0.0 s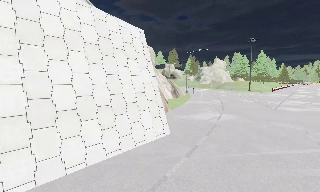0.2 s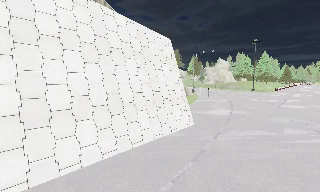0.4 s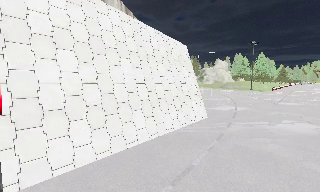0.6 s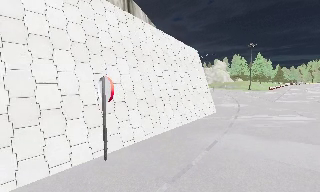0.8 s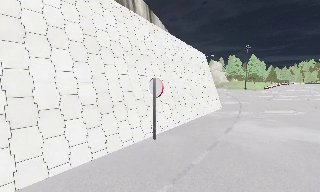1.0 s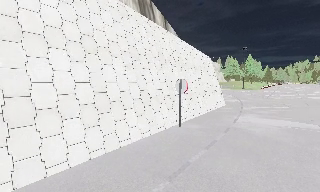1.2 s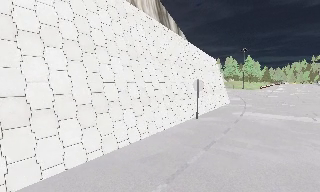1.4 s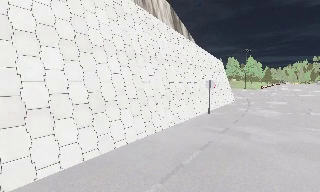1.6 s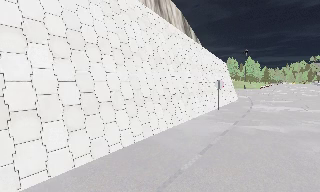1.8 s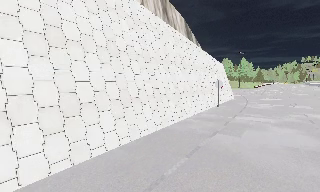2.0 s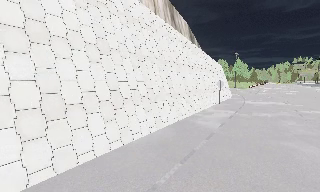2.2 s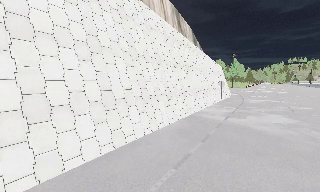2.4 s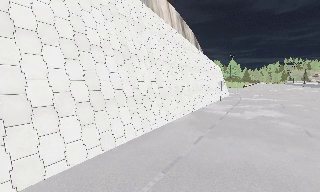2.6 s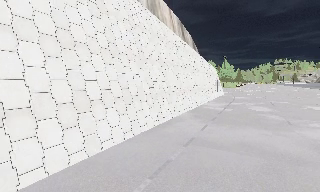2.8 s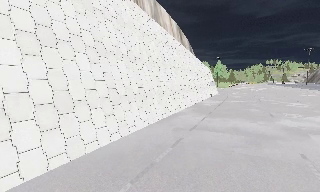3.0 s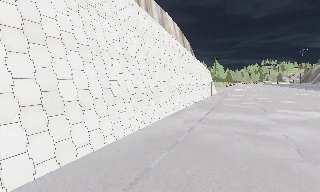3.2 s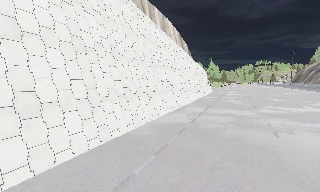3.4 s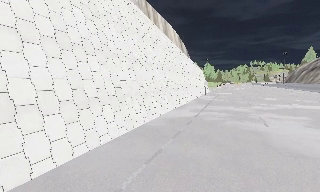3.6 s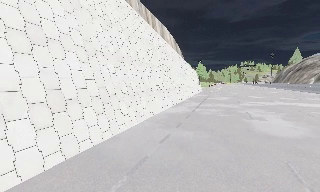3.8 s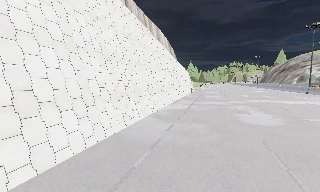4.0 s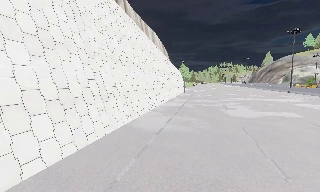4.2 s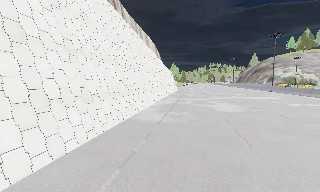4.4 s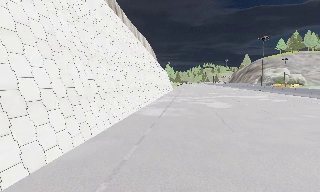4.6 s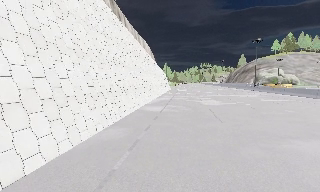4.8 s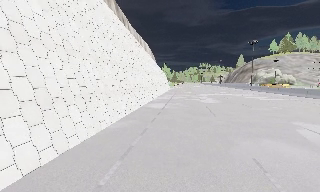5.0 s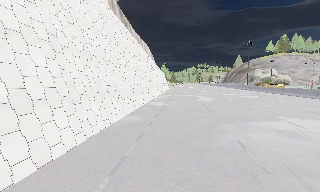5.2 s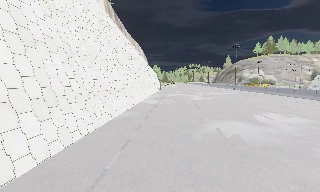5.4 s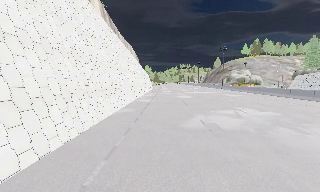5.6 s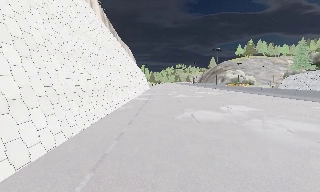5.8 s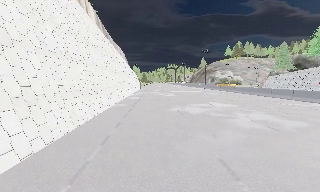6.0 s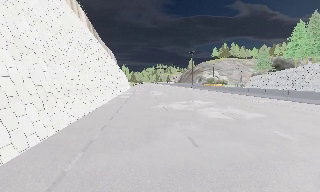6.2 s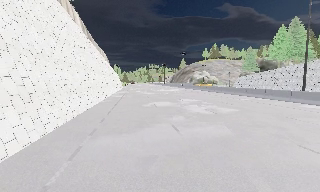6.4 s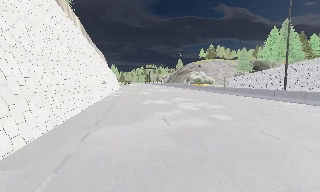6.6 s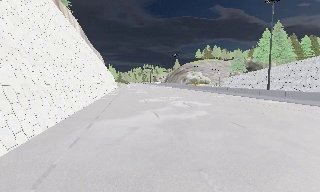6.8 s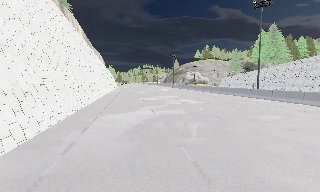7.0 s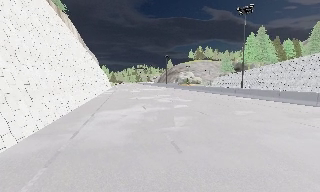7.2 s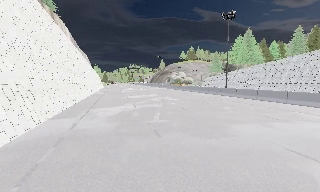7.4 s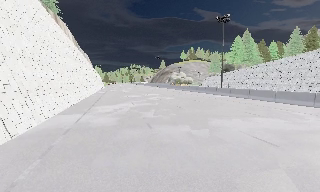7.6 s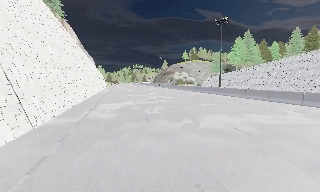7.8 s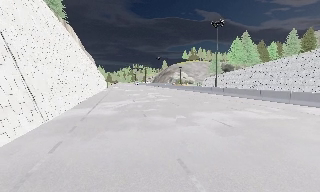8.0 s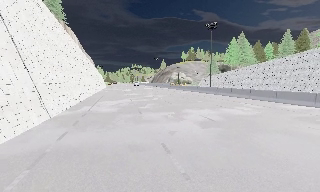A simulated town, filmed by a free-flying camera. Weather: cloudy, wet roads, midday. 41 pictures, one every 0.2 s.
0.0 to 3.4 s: The camera pans to its right, which is clockwise from overhead, by about 20 degrees. It travels backward and to its left, about 30 m, so what stands in front gets smaller.
3.4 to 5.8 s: The camera pans to its right, which is clockwise from overhead, by about 25 degrees. It travels backward, about 18 m, so what stands in front gets smaller.
5.8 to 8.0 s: The camera pans to its right, which is clockwise from overhead, by about 10 degrees. It travels backward, about 15 m, so what stands in front gets smaller.
The film runs forward here.
